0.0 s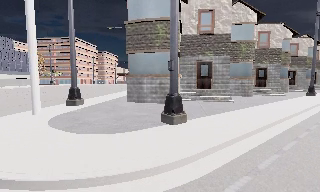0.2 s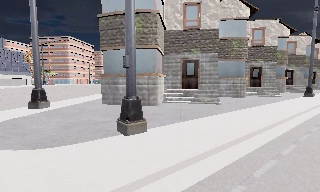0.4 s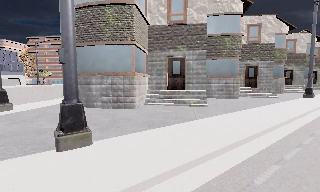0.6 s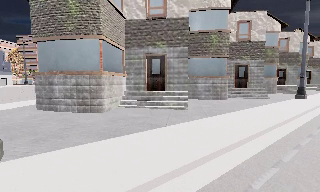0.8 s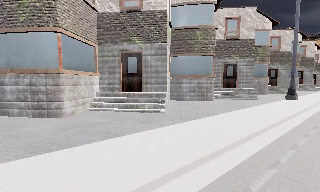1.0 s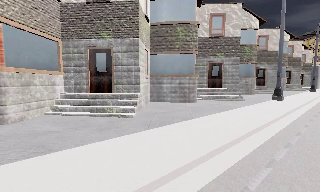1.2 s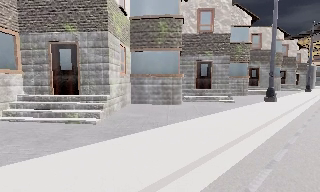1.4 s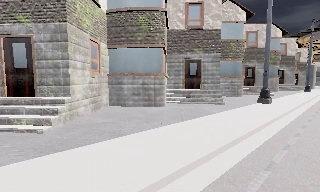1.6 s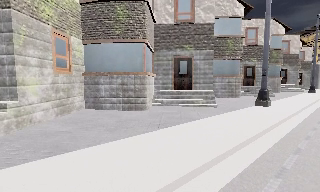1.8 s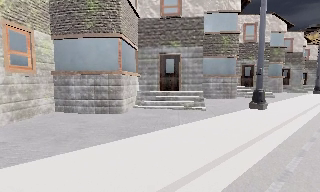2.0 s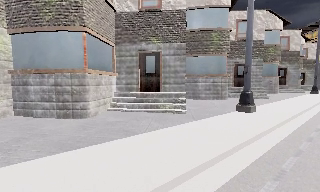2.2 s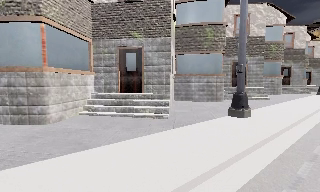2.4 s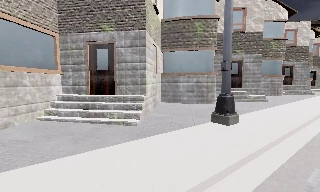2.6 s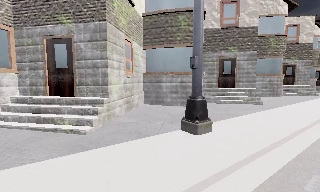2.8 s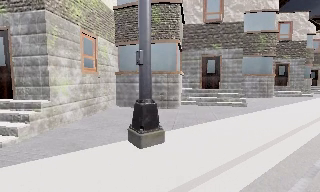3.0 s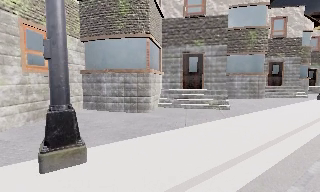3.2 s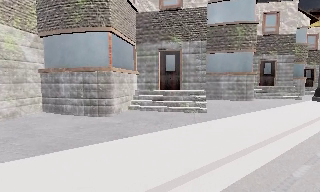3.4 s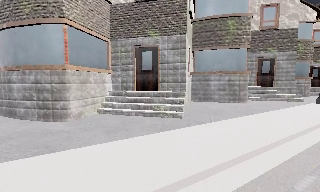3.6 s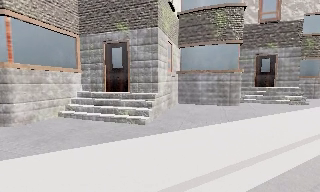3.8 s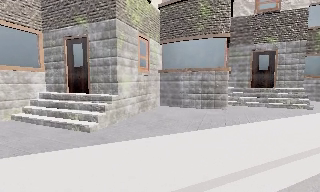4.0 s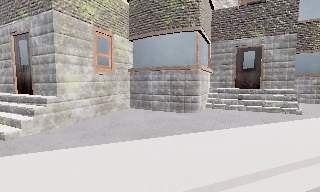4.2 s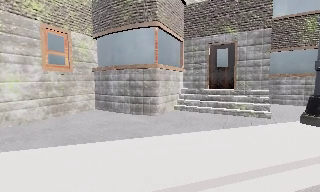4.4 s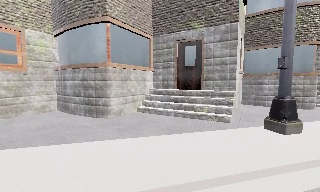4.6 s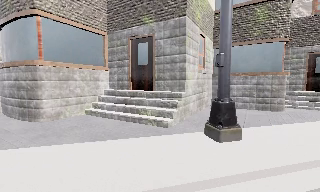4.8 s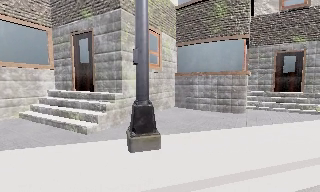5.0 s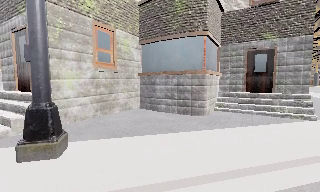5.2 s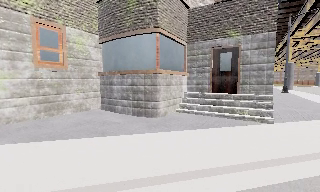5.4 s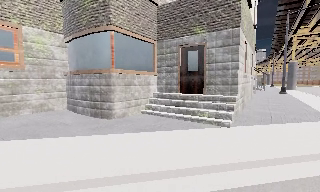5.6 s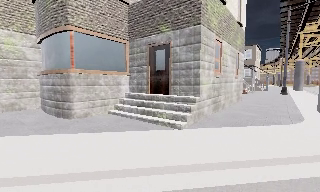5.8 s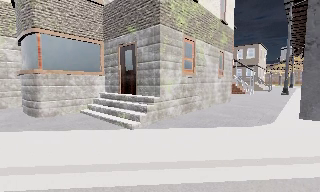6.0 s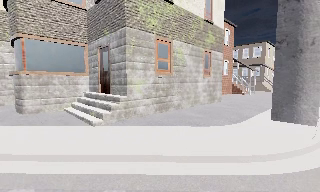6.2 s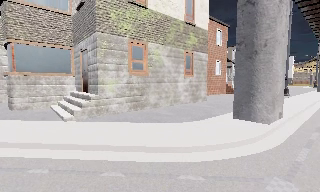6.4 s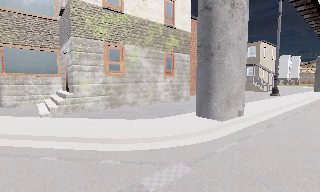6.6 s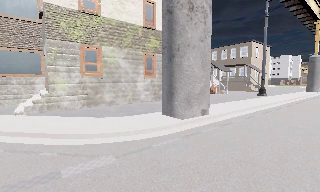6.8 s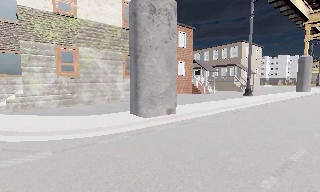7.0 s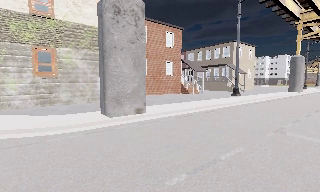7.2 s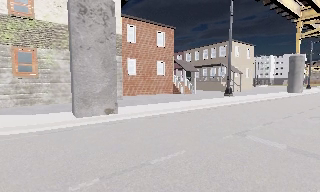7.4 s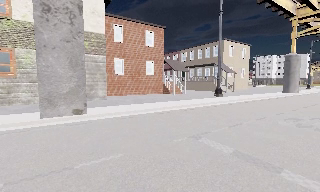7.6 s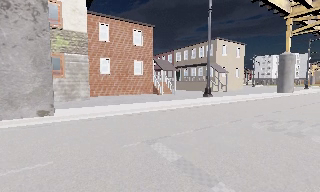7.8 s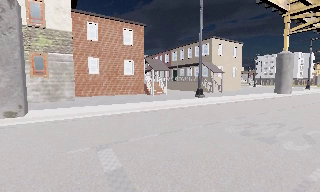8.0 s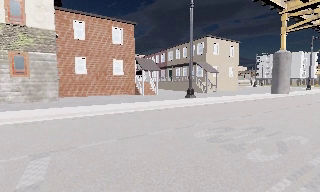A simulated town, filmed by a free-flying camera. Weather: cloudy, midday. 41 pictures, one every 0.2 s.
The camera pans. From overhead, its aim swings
counterclockwise.
0.0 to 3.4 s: The camera travels to its right and forward, about 25 m, so close, fixed things drift to the left.
3.4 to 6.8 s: The camera pans to its left, which is counterclockwise from overhead, by about 40 degrees. It travels to its right, about 35 m, so close, fixed things drift to the left.
6.8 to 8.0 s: The camera travels to its right, about 9 m, so close, fixed things drift to the left.
The film runs forward here.
